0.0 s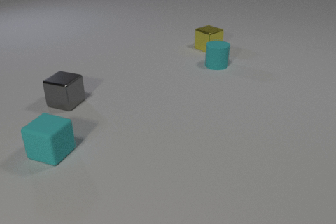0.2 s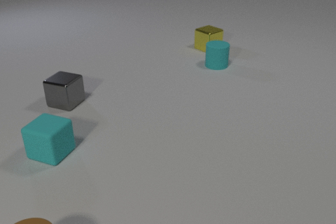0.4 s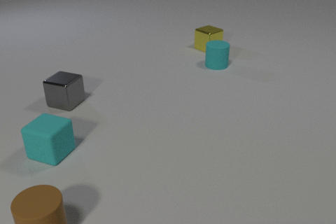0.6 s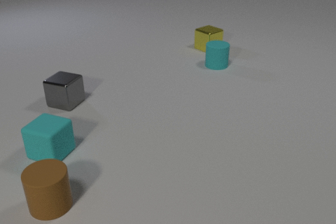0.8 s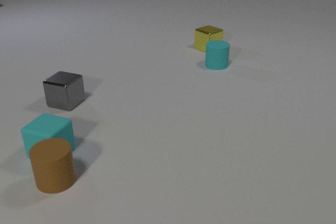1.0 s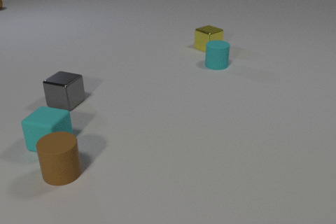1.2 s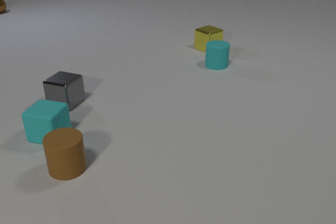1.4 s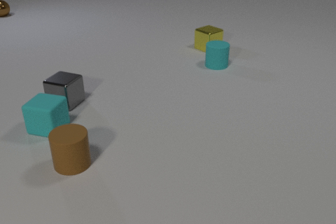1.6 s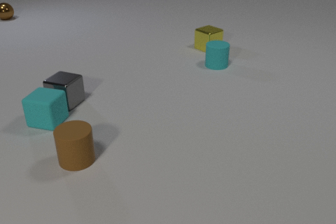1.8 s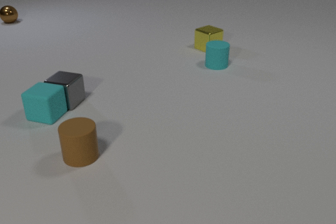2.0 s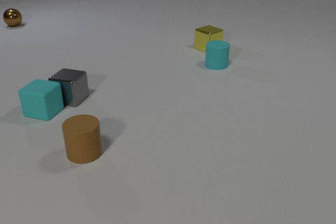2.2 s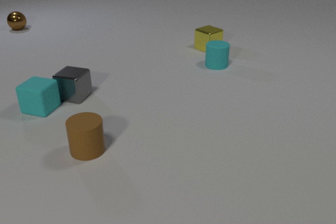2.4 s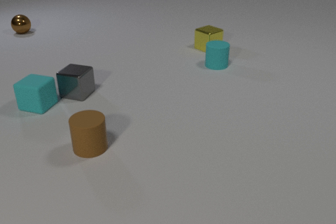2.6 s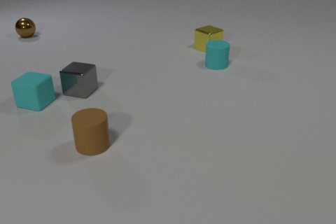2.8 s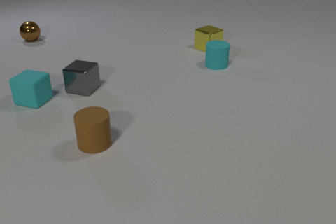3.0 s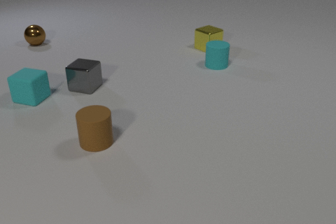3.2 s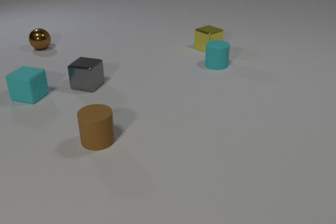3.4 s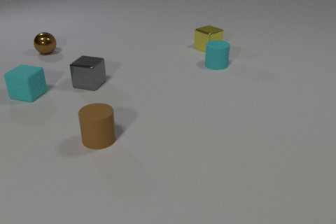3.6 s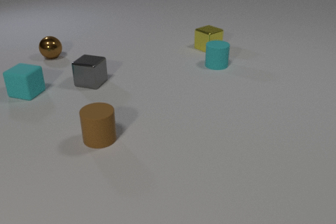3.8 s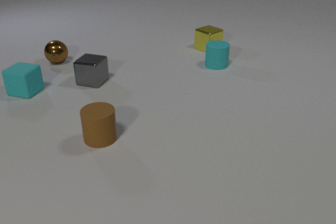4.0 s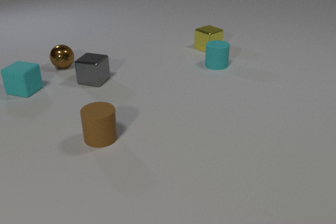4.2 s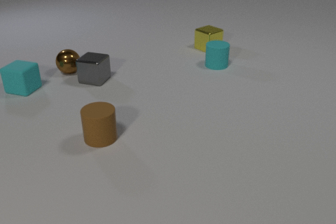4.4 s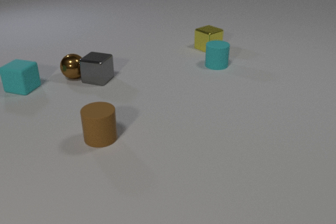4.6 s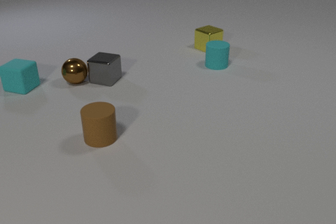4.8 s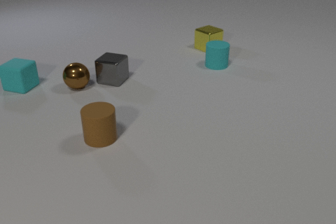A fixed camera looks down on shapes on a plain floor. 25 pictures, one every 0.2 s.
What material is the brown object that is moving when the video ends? metal.
What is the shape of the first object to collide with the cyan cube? cylinder.
How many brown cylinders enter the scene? 1.
0.0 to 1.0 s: The brown rubber cylinder comes in at the bottom edge, slides away from the camera. The brown metal sphere comes in at the left edge, rolls toward the camera. The cyan rubber cube slides away from the camera. The brown rubber cylinder and the cyan rubber cube collide.
1.0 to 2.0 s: The brown rubber cylinder slides away from the camera and to the right. The gray metal cube slides away from the camera. The brown metal sphere rolls toward the camera. The cyan rubber cube slides away from the camera. The gray metal cube and the cyan rubber cube collide.
2.0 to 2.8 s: The brown rubber cylinder slides away from the camera and to the right. The gray metal cube slides away from the camera and to the right. The brown metal sphere rolls toward the camera. The cyan rubber cube slides away from the camera.
2.8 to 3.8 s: The brown rubber cylinder slides away from the camera. The gray metal cube slides away from the camera and to the right. The brown metal sphere rolls toward the camera. The cyan rubber cube slides away from the camera.
3.8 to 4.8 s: The gray metal cube slides to the right. The brown metal sphere rolls toward the camera. The cyan rubber cube slides away from the camera. The gray metal cube and the brown metal sphere collide.
